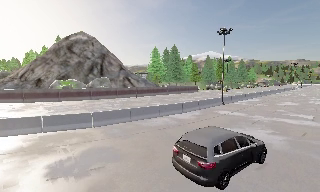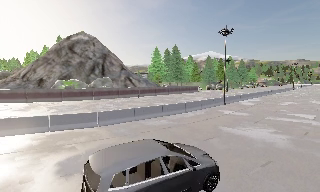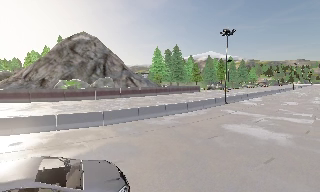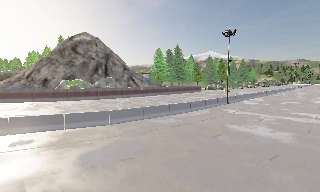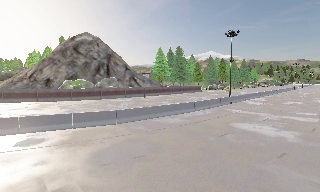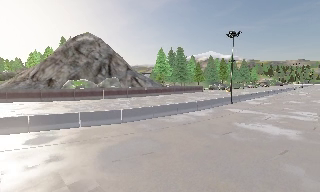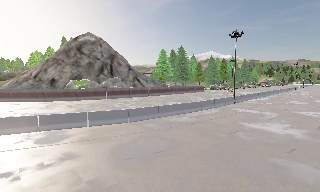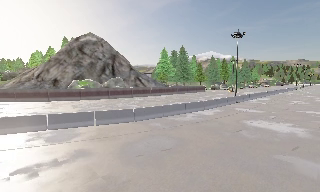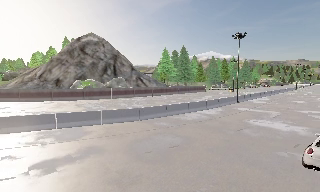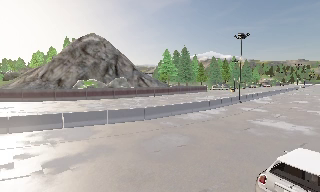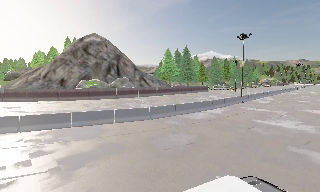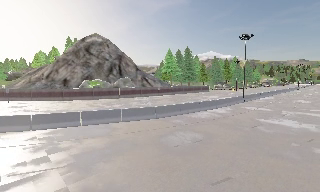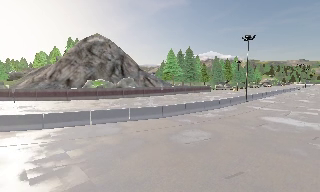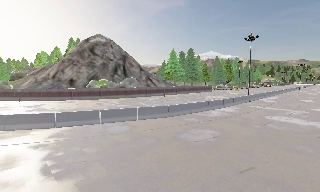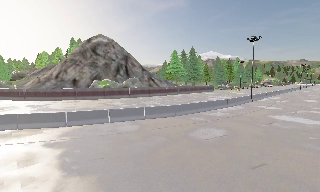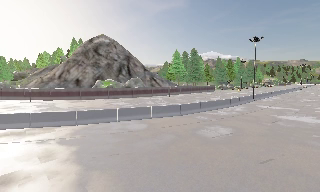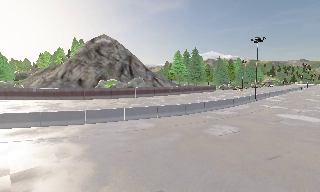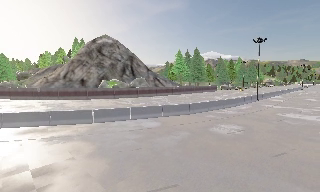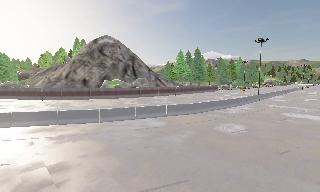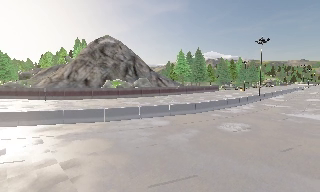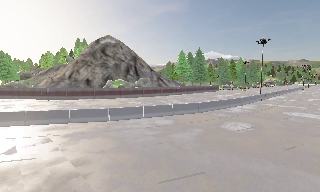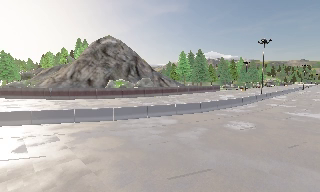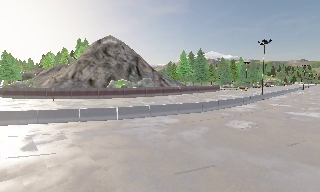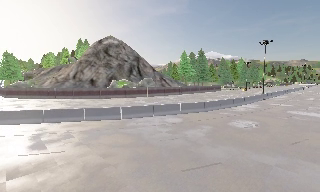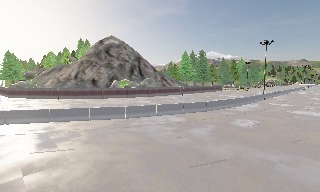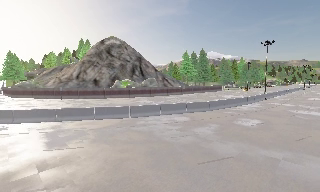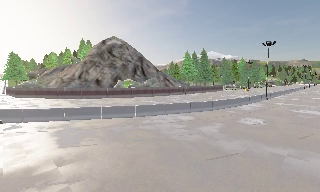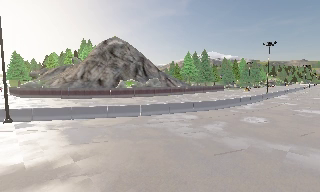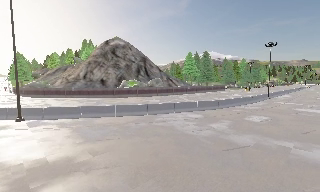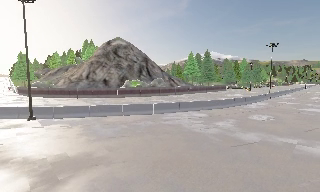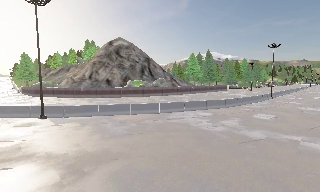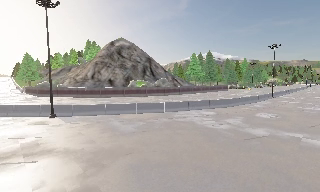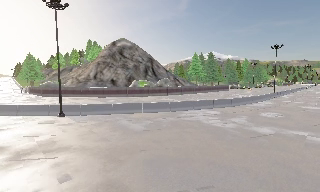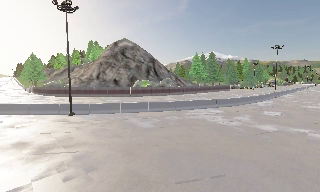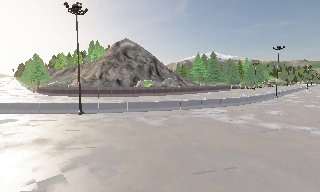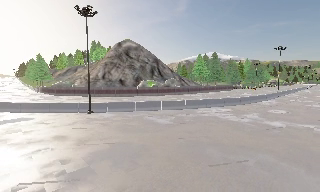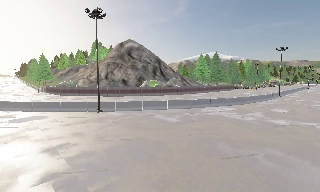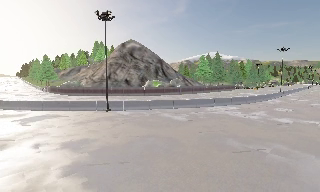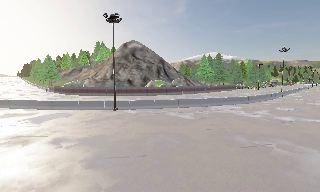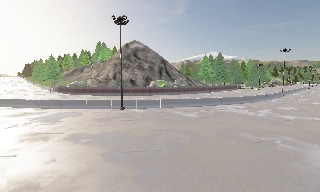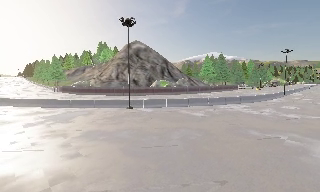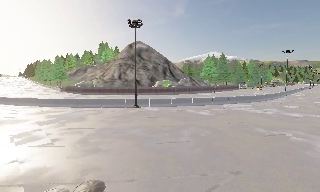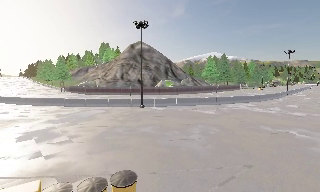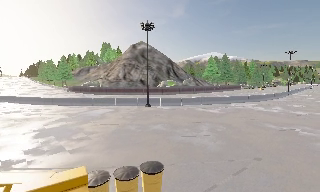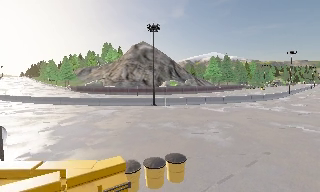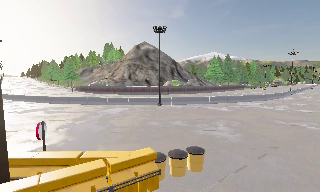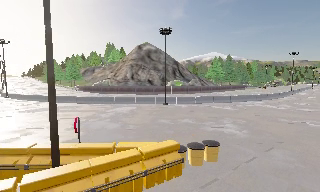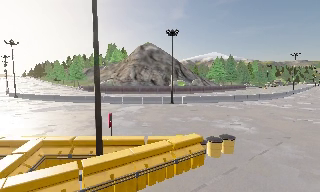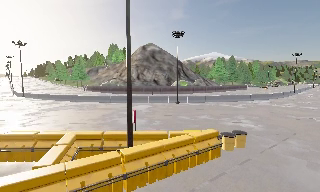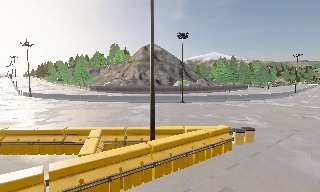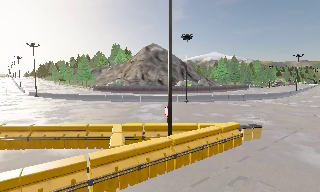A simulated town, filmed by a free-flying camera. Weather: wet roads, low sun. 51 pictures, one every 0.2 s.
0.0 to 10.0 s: The camera travels to its left and backward, about 40 m, so close, fixed things drift to the right. It gains speed.
The film runs backward here.
